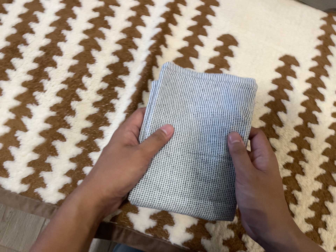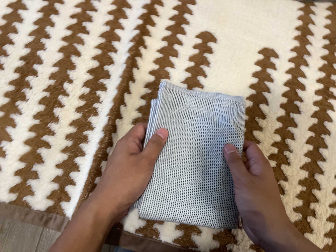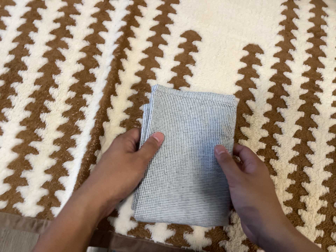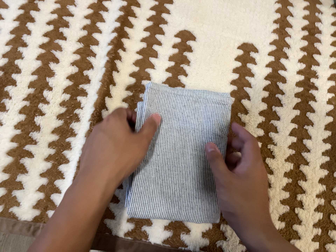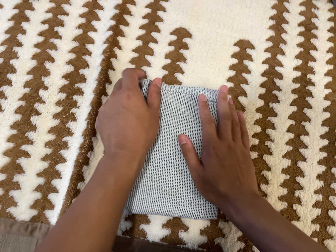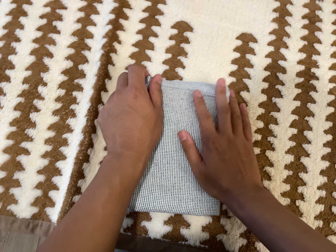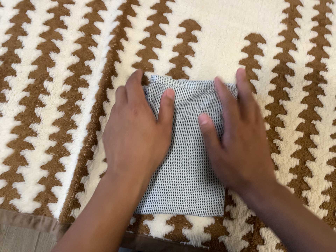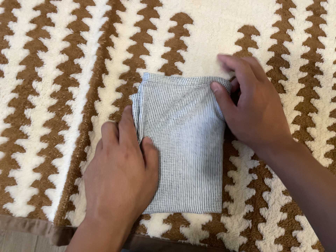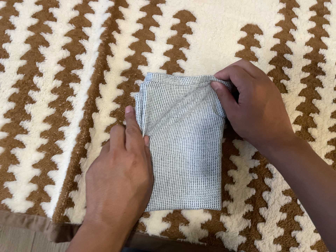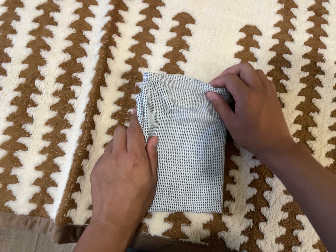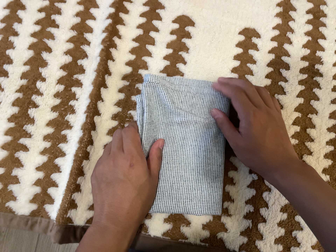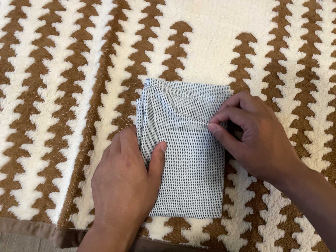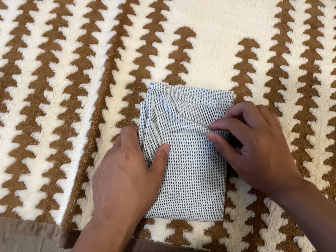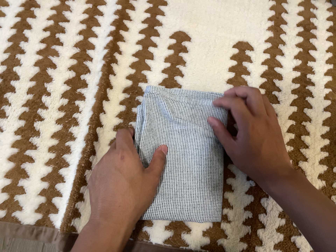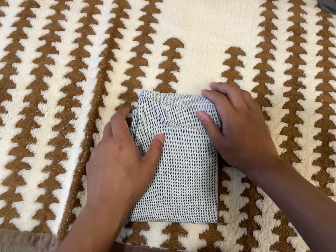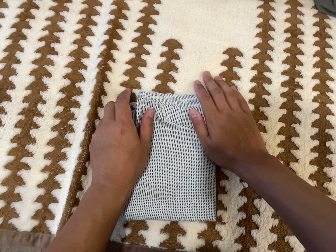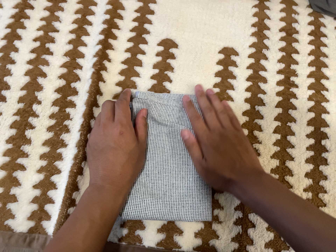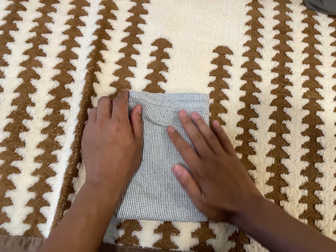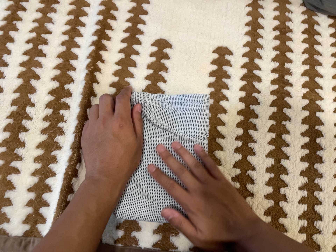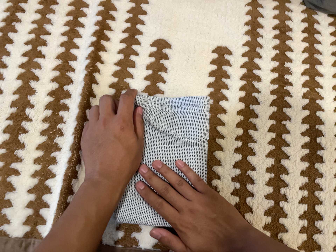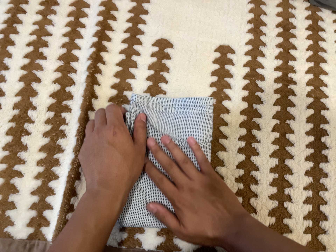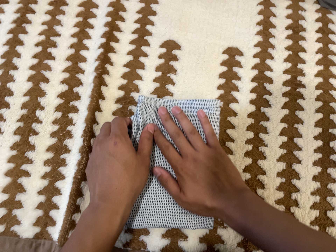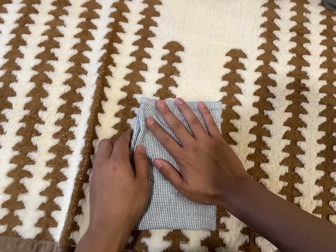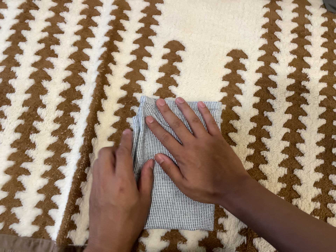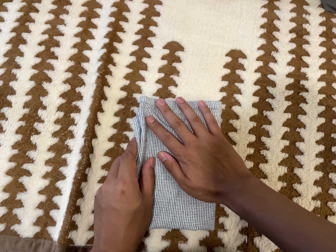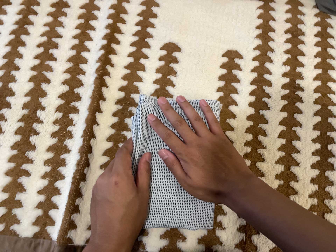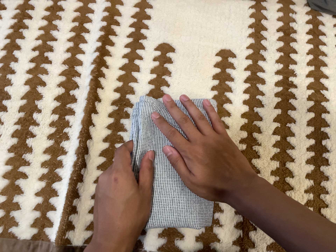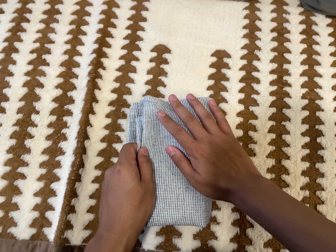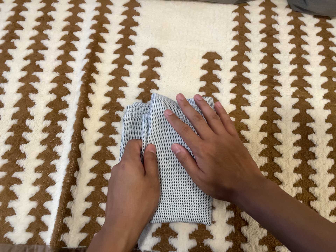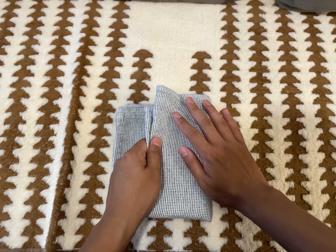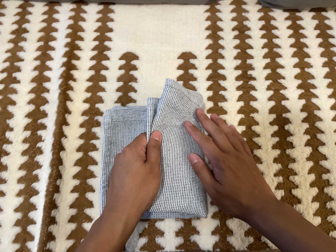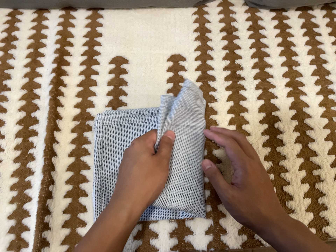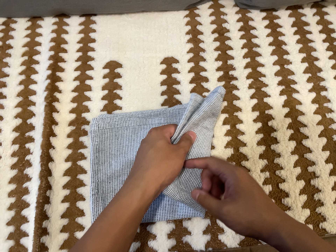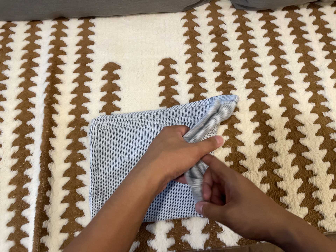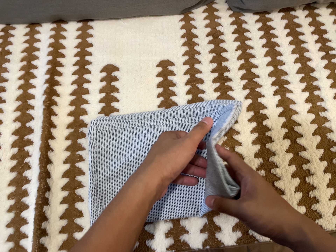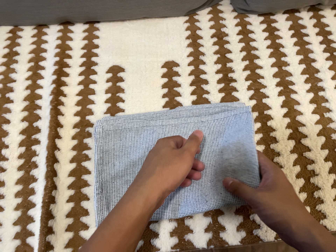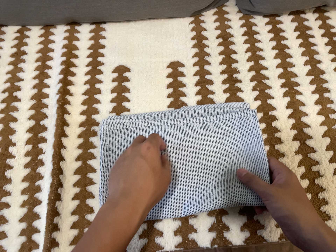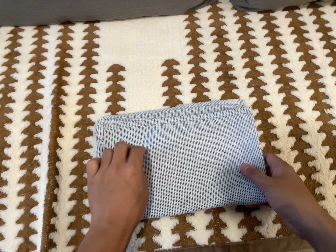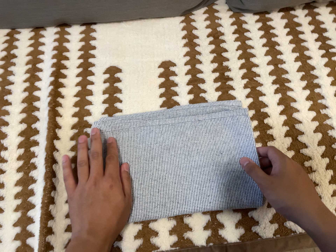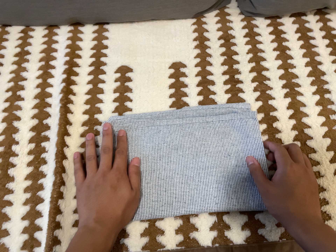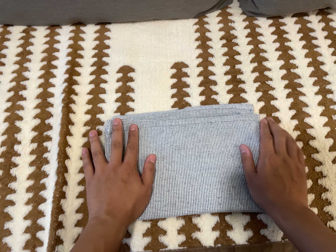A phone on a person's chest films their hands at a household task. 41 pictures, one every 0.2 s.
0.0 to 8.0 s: The camera travels to its right and backward, about 16 cm, so close, fixed things drift to the left. Its aim tips toward the top of its view by about 10 degrees. It rolls about its line of sight by about 25 degrees, and the scene rotates counterclockwise.
The film runs backward here.
